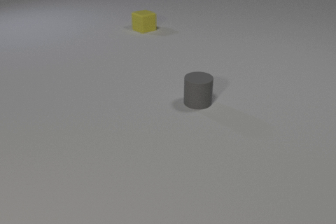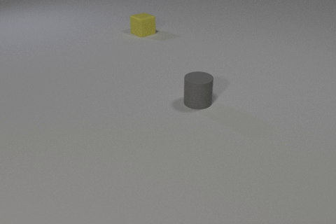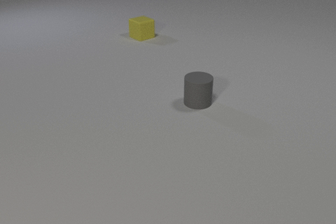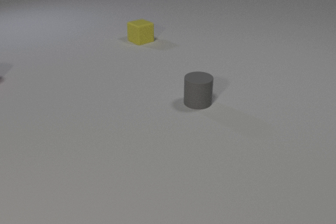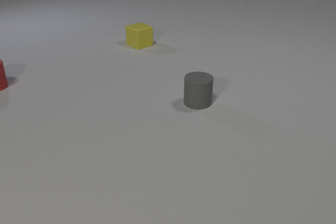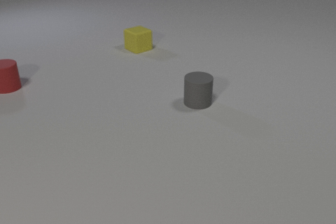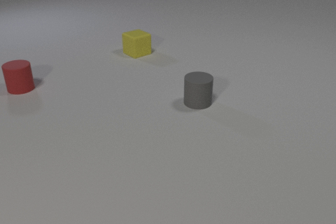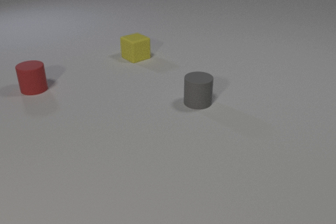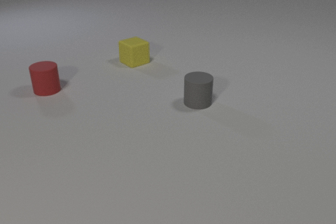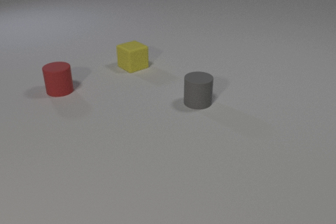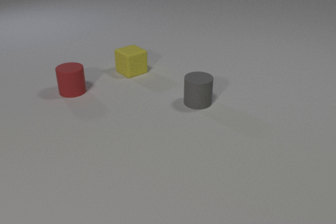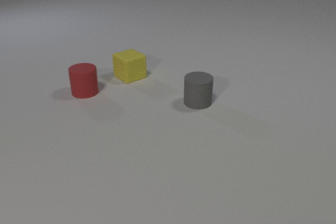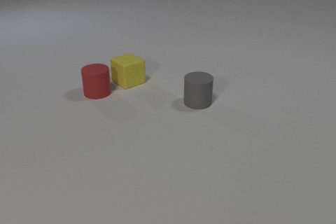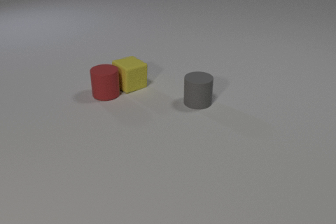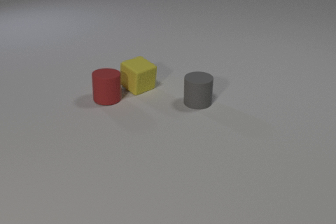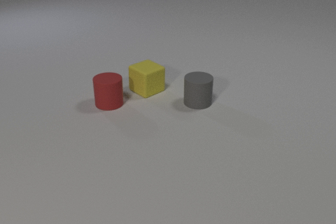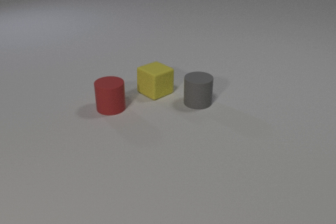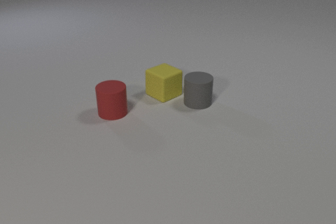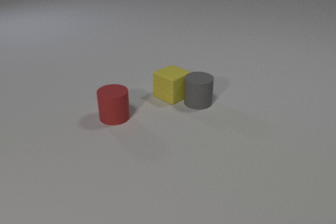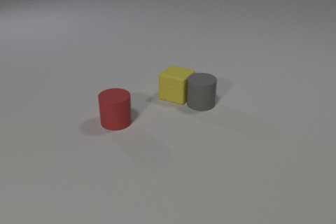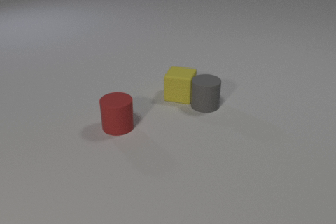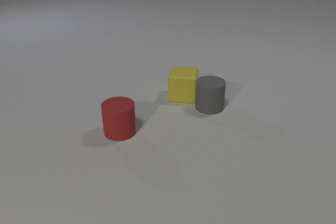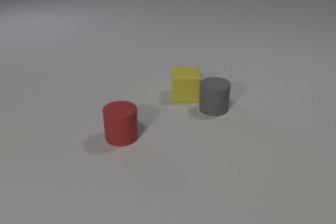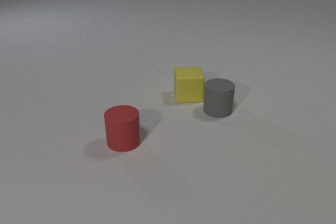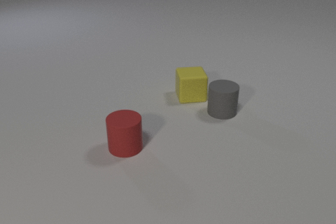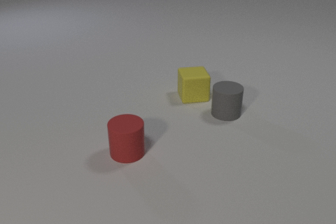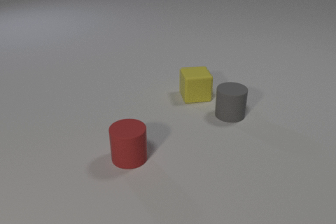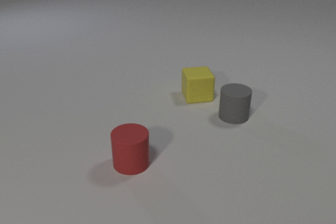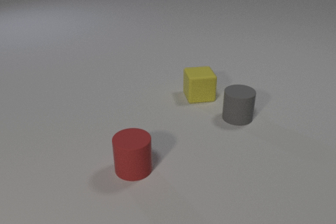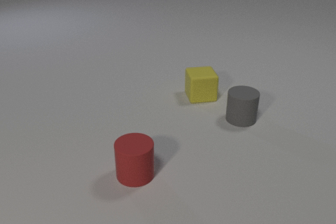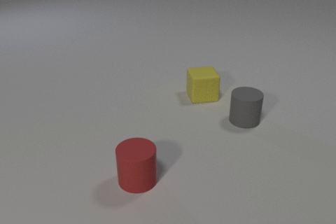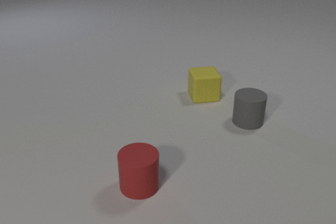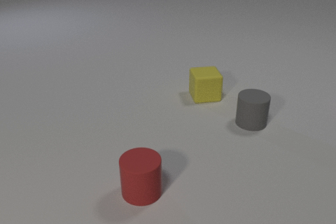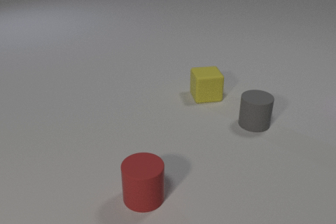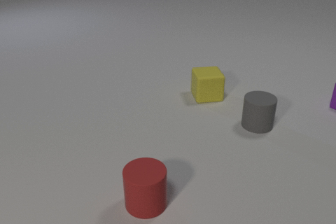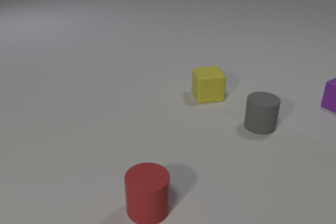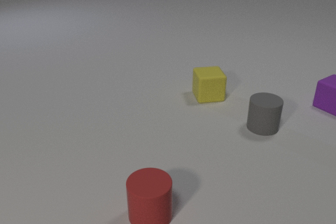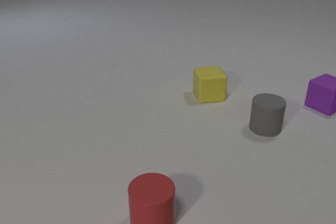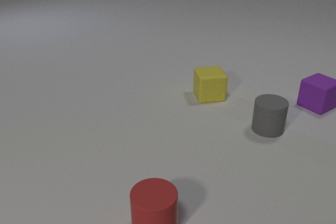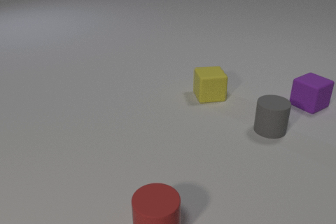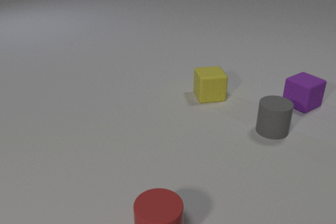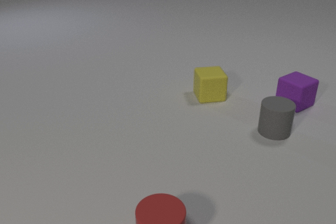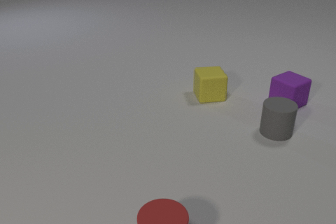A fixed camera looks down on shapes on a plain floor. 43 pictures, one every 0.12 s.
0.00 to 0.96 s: The yellow rubber cube slides toward the camera. The red rubber cylinder comes in at the left edge, slides to the right and toward the camera.
0.96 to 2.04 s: The yellow rubber cube slides toward the camera. The red rubber cylinder slides toward the camera and to the right. The yellow rubber cube and the red rubber cylinder collide.
2.04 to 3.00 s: The yellow rubber cube slides to the right, spins so that its near face slides to the right, counterclockwise seen from above. The red rubber cylinder slides toward the camera. The gray rubber cylinder slides to the right and toward the camera. The yellow rubber cube and the gray rubber cylinder collide.
3.00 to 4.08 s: The yellow rubber cube slides to the right. The red rubber cylinder slides toward the camera. The gray rubber cylinder slides to the right and toward the camera. The purple rubber cube comes in at the right edge.
4.08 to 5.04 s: The red rubber cylinder slides toward the camera. The gray rubber cylinder slides to the right and toward the camera. The purple rubber cube slides to the left.
What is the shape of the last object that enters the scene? cube.
What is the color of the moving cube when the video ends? purple.
Are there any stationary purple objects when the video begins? no.
